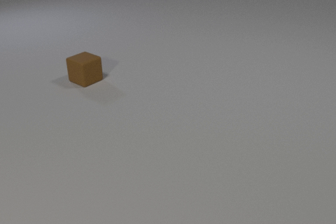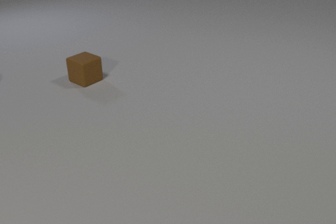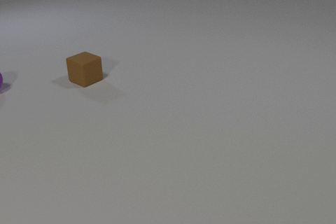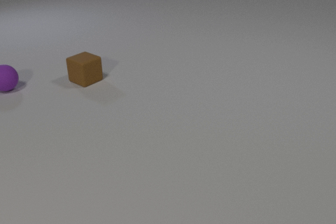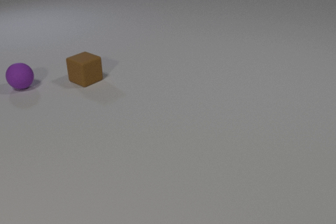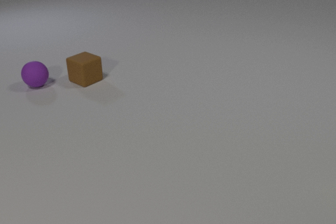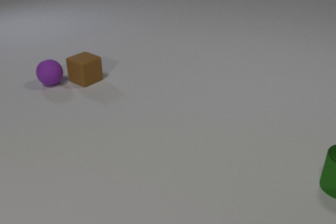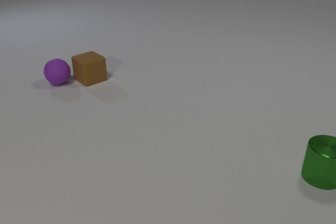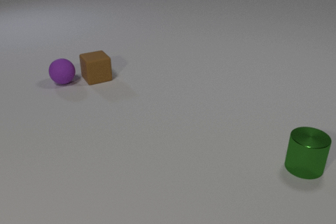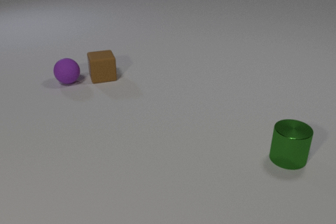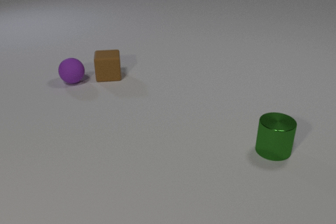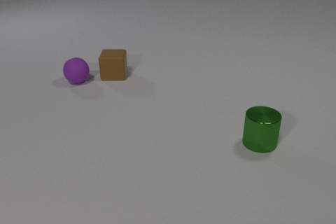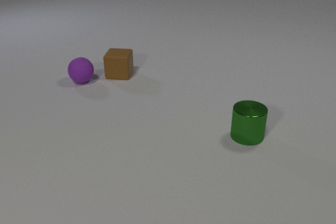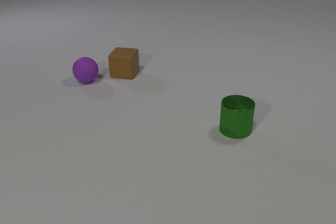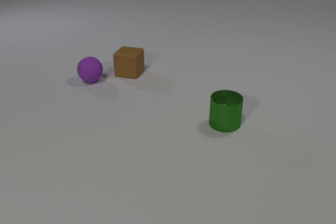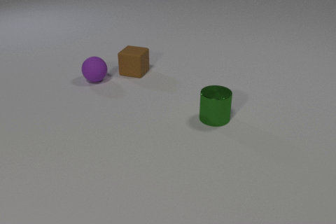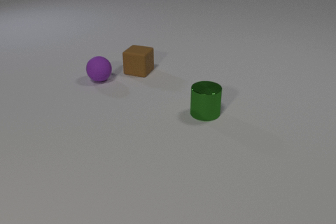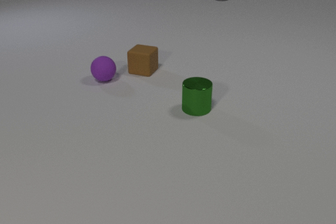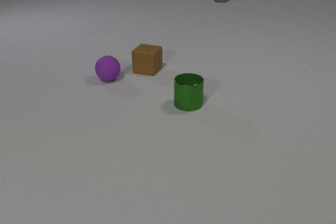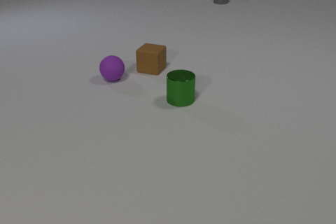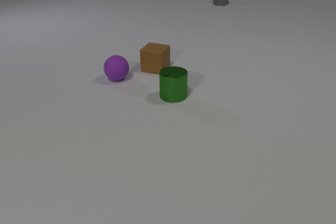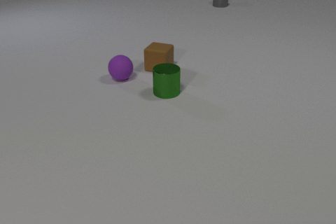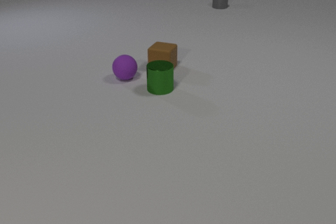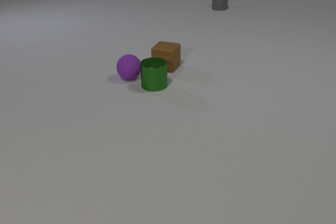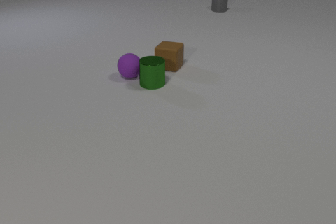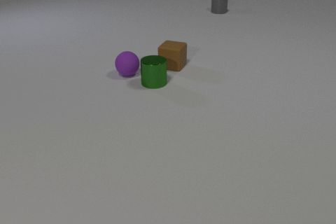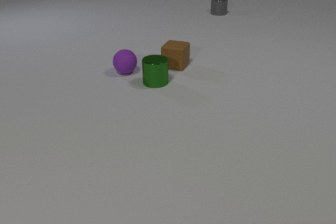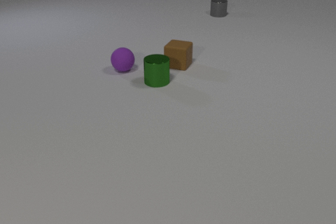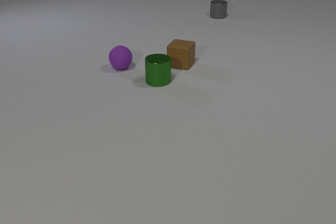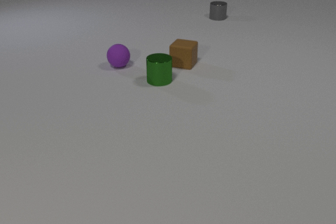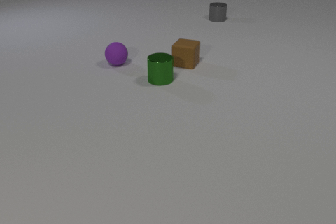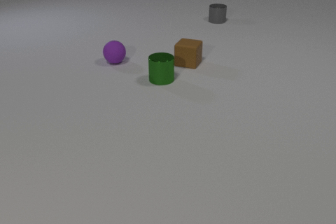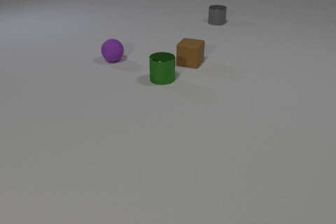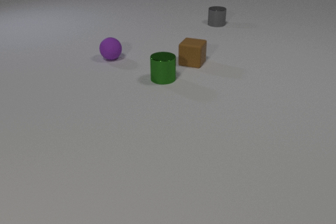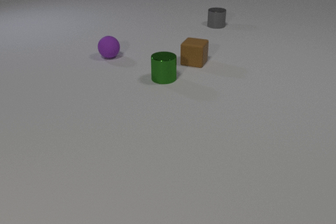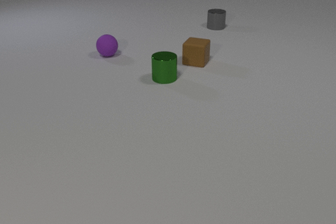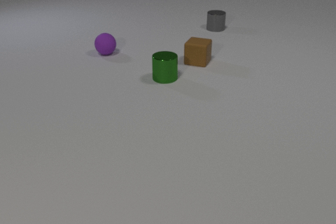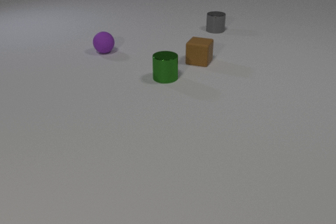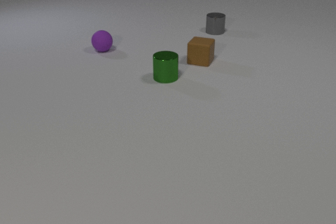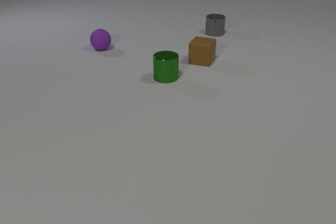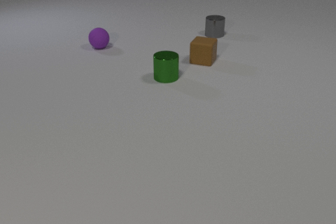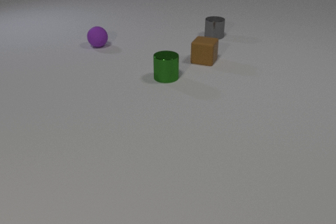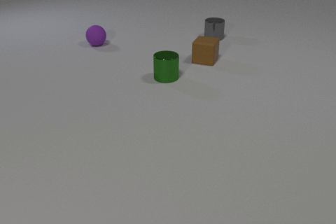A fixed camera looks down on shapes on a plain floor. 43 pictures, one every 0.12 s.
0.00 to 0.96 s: The purple rubber sphere comes in at the left edge, rolls to the right. The brown rubber cube slides to the right, spins so that its near face slides to the left, clockwise seen from above. The green metal cylinder comes in at the right edge, slides to the left and away from the camera. The purple rubber sphere and the brown rubber cube collide.
0.96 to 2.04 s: The purple rubber sphere rolls to the right. The brown rubber cube slides to the right, spins clockwise seen from above by about 45 degrees, its near face sliding to the left. The gray metal cylinder comes in at the top edge, slides toward the camera. The green metal cylinder slides to the left and away from the camera.
2.04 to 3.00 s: The purple rubber sphere rolls to the right and away from the camera. The brown rubber cube slides to the right. The gray metal cylinder slides toward the camera. The green metal cylinder slides away from the camera and to the left. The purple rubber sphere and the green metal cylinder collide.
3.00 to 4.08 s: The purple rubber sphere rolls away from the camera. The brown rubber cube slides to the right and away from the camera. The gray metal cylinder slides toward the camera. The green metal cylinder slides away from the camera and to the right.
4.08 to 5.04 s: The purple rubber sphere rolls away from the camera. The brown rubber cube slides to the right and away from the camera. The gray metal cylinder slides toward the camera.
How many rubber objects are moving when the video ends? 2.
How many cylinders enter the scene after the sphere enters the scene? 2.
What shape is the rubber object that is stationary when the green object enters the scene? cube.
